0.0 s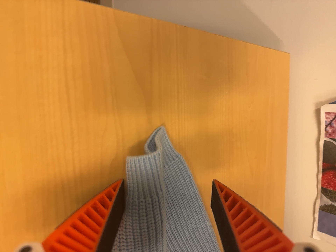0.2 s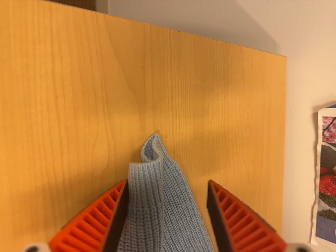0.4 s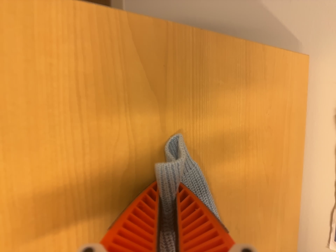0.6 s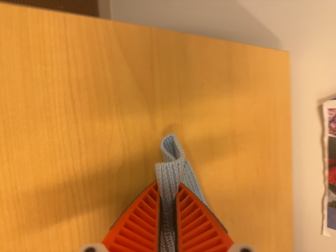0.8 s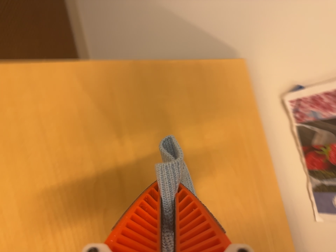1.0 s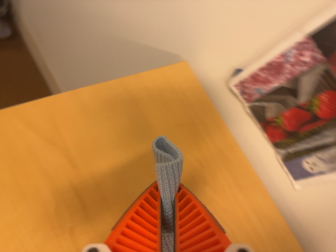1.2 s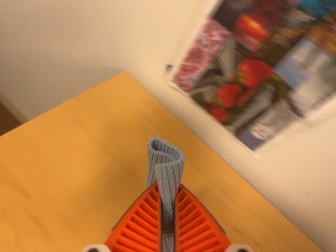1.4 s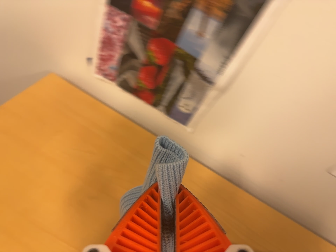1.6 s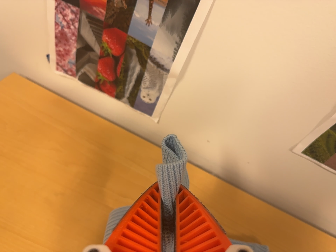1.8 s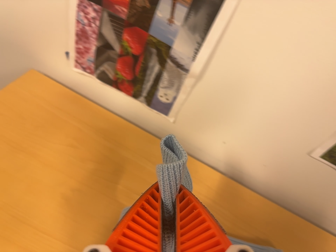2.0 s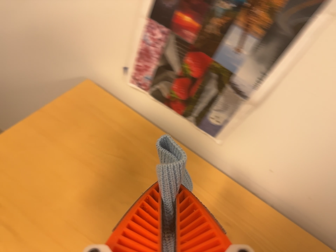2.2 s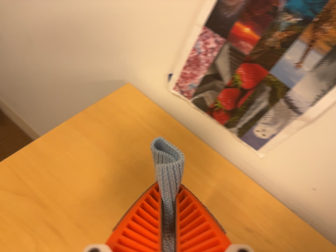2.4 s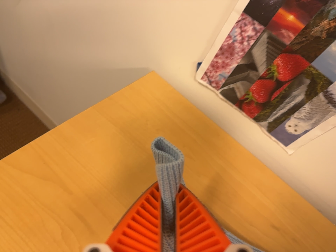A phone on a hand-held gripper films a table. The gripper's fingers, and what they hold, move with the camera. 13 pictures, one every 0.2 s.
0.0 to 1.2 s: The camera travels to its right and backward, about 22 cm, so close, fixed things drift to the left. Its aim tips toward the top of its view by about 15 degrees, and the scene shifts downward. It rolls about its line of sight by about 45 degrees, and the scene rotates counterclockwise.
1.2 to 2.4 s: The camera shifts only a little, or ends up much as it began.
The film runs forward here.
